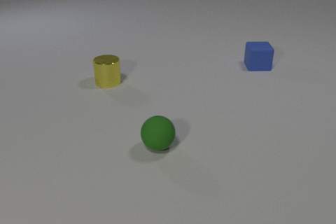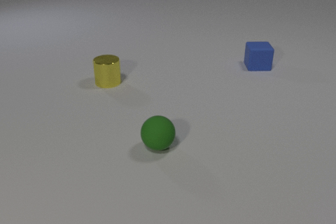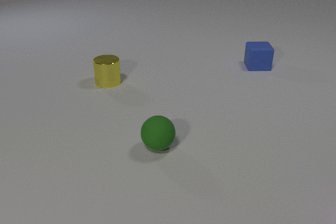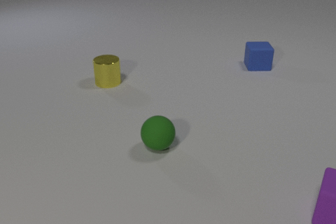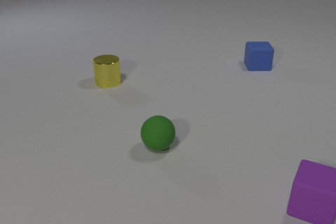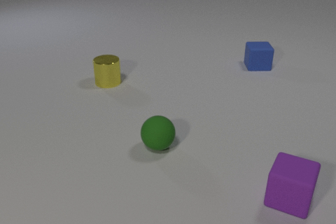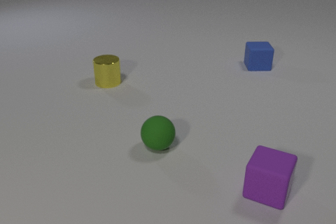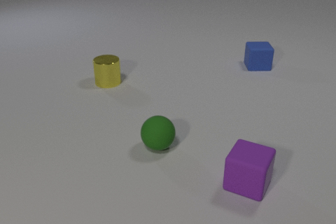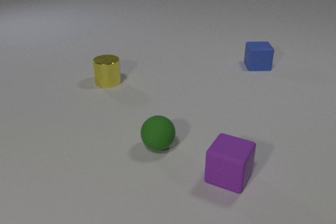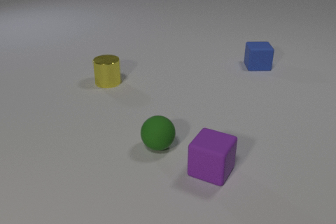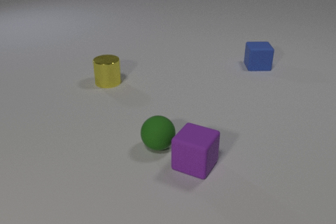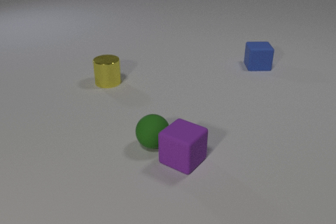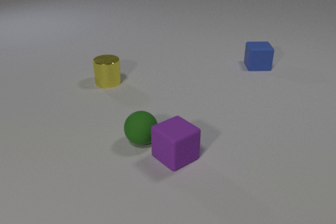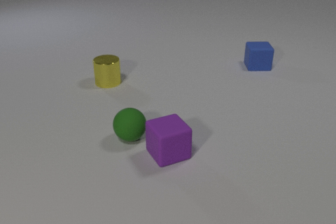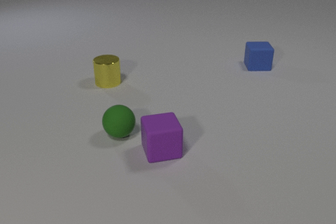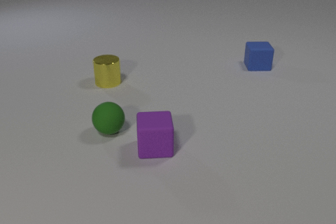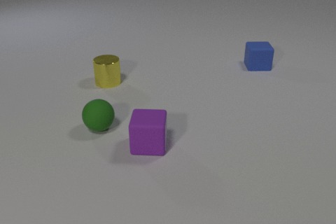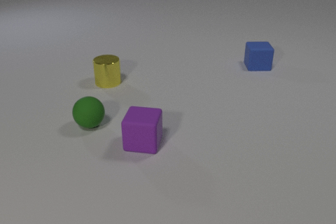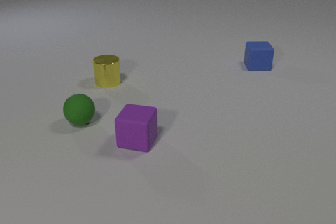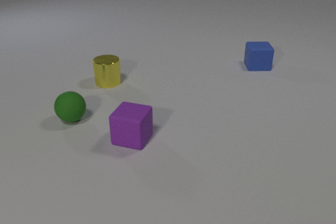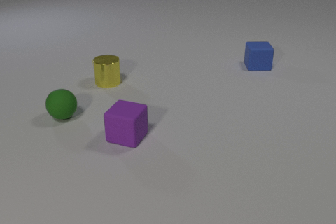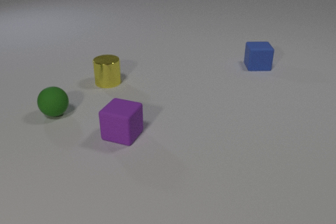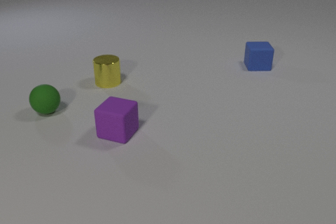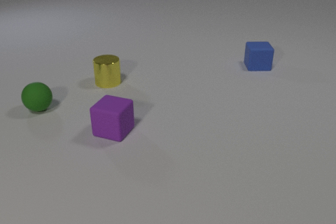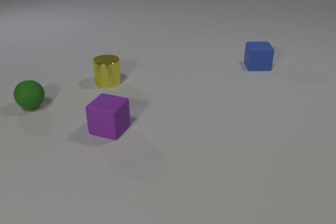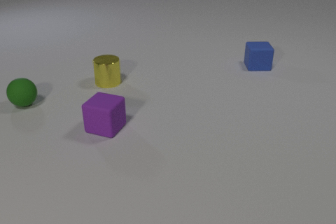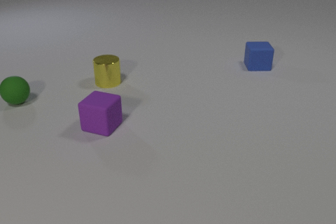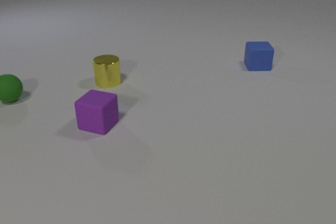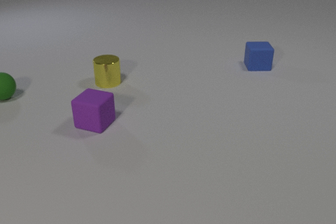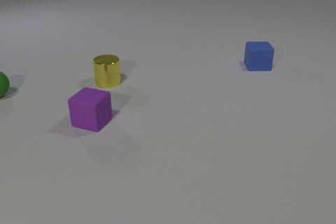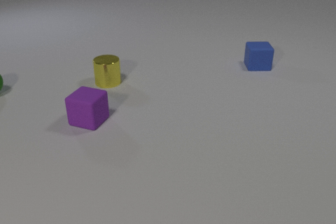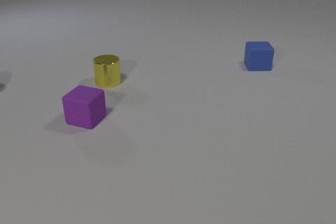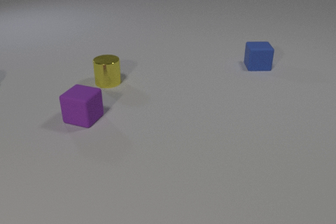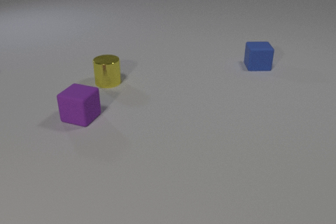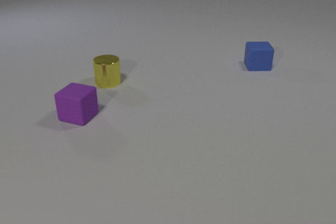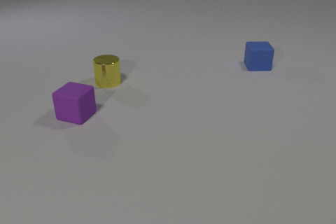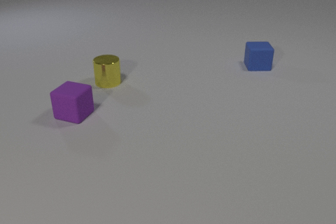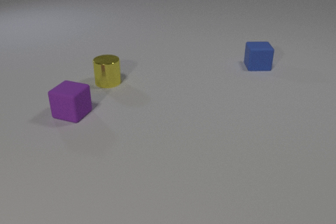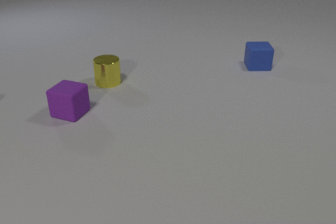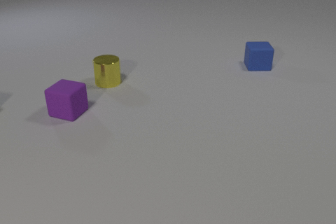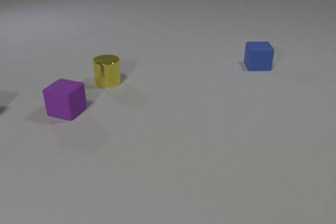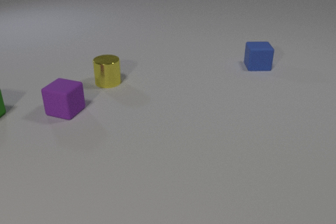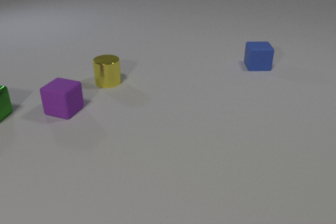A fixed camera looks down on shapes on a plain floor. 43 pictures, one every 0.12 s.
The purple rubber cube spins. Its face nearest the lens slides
to the left.
The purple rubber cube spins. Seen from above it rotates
clockwise.
0.00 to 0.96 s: The purple rubber cube comes in at the right edge, slides to the left.
0.96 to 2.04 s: The purple rubber cube slides to the left and away from the camera, spins clockwise seen from above by about 75 degrees, its near face sliding to the left. The green rubber sphere rolls to the left and away from the camera. The purple rubber cube and the green rubber sphere collide.
2.04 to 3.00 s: The purple rubber cube slides to the left and away from the camera. The green rubber sphere rolls to the left and away from the camera.
3.00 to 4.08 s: The purple rubber cube slides away from the camera and to the left. The green rubber sphere rolls away from the camera and to the left, leaves at the left edge.
4.08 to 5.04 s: The purple rubber cube slides away from the camera and to the left. The green metal cube comes in at the left edge, slides to the right.
How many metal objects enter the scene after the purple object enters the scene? 1.
Are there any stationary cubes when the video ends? yes.
What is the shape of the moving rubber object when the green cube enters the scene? cube.
